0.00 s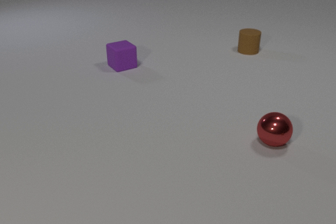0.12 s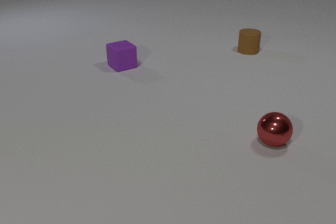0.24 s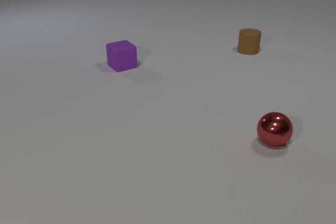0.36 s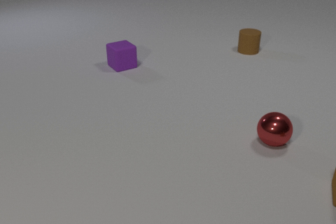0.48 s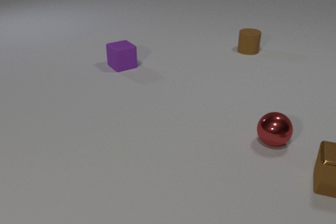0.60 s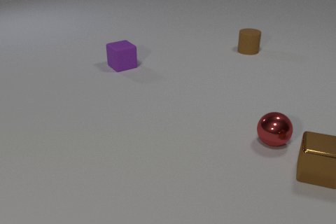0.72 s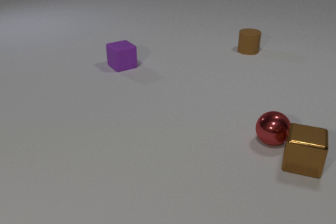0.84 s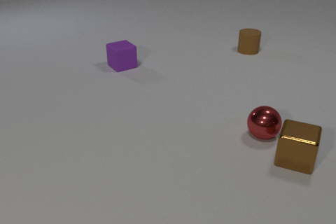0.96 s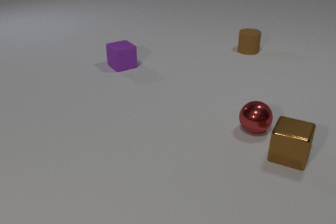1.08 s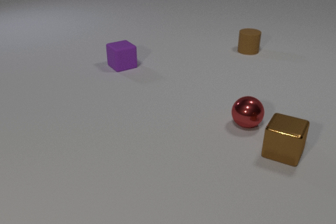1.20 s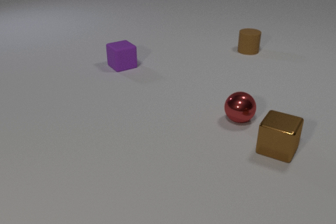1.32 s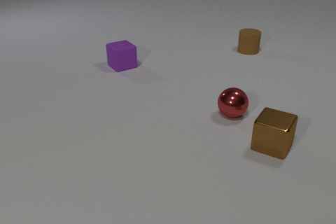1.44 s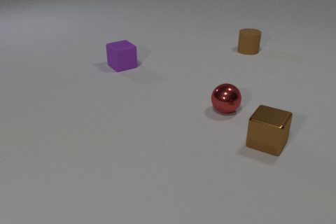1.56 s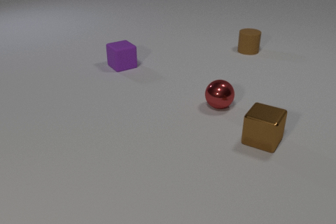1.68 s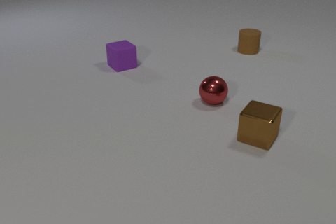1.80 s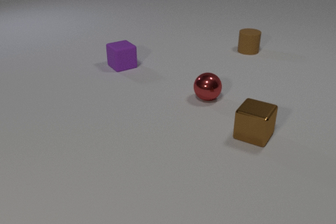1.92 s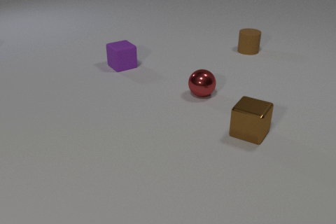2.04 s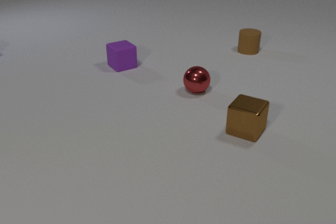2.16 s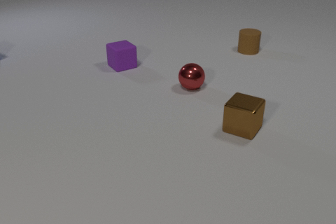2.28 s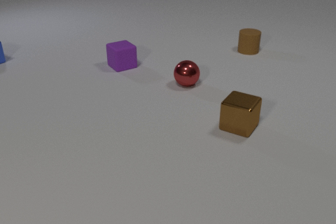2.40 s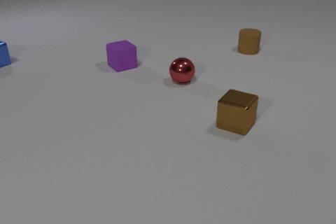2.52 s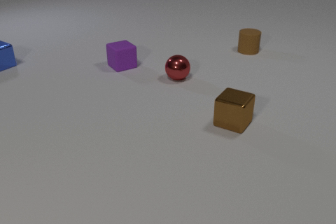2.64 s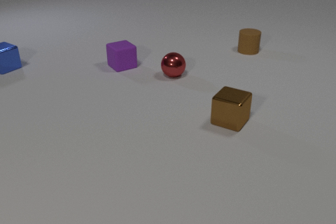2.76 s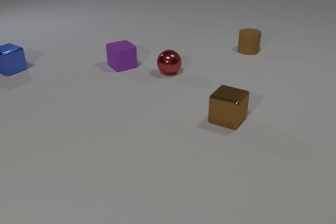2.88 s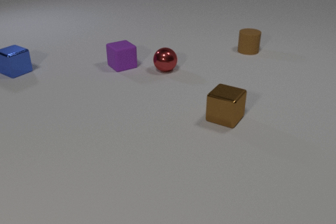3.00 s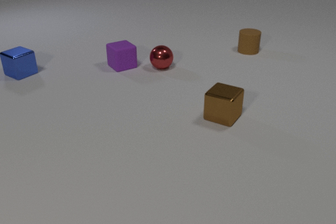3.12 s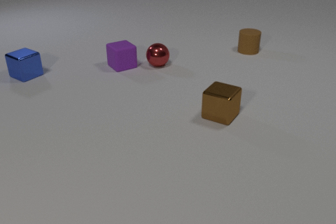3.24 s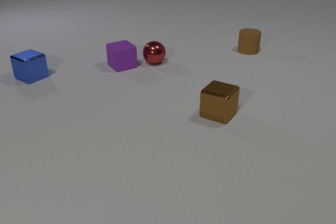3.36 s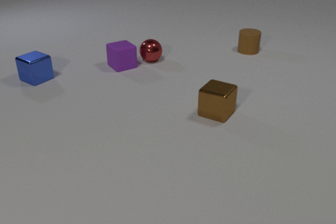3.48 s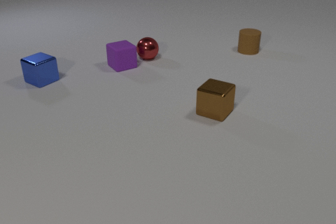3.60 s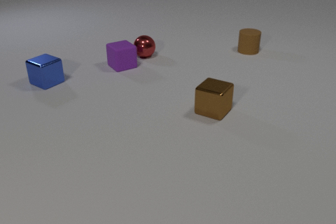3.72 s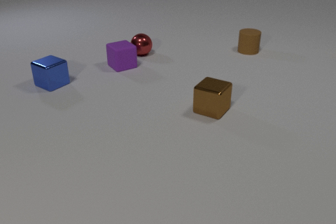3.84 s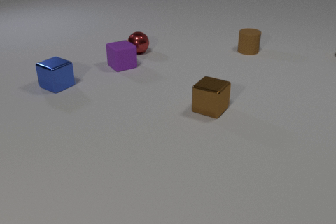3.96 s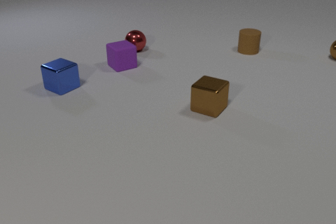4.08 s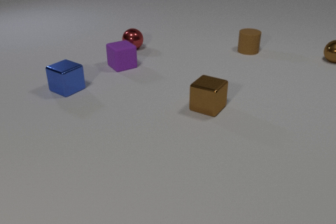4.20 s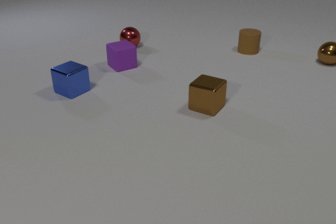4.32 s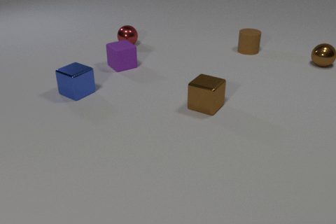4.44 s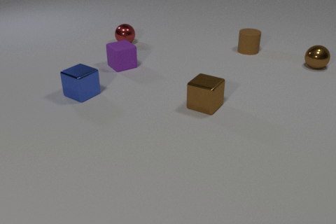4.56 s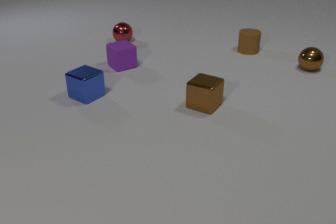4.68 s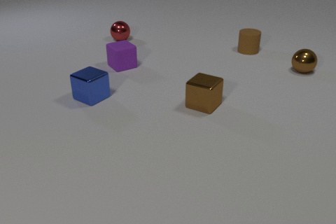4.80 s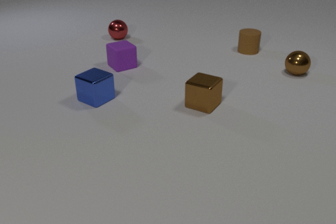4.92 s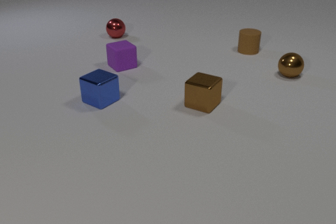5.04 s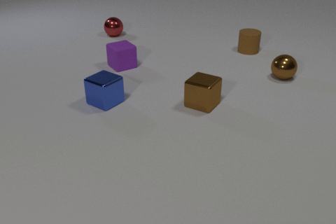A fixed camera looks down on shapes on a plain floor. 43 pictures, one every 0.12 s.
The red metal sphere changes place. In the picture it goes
away from the camera.
0.00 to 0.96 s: The brown metal cube comes in at the right edge, slides to the left and away from the camera. The red metal sphere rolls to the left and away from the camera. The brown metal cube and the red metal sphere collide.
0.96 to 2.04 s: The brown metal cube slides to the left and away from the camera. The red metal sphere rolls away from the camera and to the left.
2.04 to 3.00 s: The brown metal cube slides to the left and away from the camera. The red metal sphere rolls away from the camera and to the left. The blue metal cube comes in at the left edge, slides toward the camera and to the right.
3.00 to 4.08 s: The brown metal cube slides away from the camera and to the left. The red metal sphere rolls away from the camera and to the left. The brown metal sphere comes in at the right edge, rolls toward the camera and to the left. The blue metal cube slides toward the camera and to the right.
4.08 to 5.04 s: The brown metal cube slides away from the camera. The red metal sphere rolls away from the camera and to the left. The brown metal sphere rolls toward the camera and to the left. The blue metal cube slides to the right and toward the camera.
What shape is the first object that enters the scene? cube.
What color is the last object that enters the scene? brown.
Are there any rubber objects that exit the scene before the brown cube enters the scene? no.
